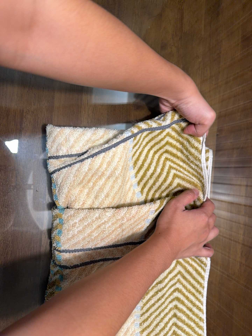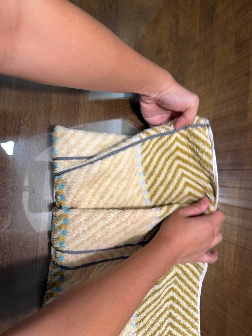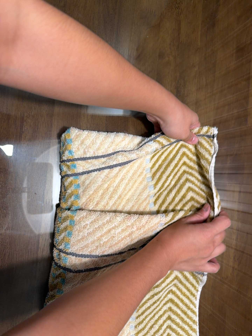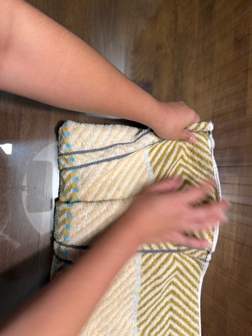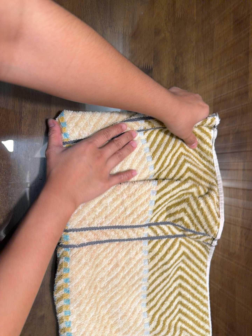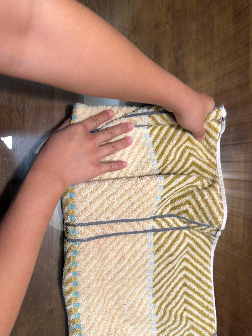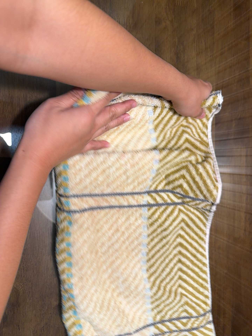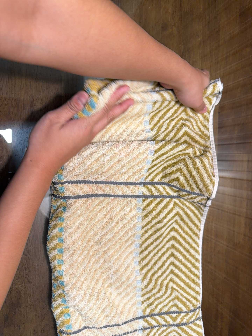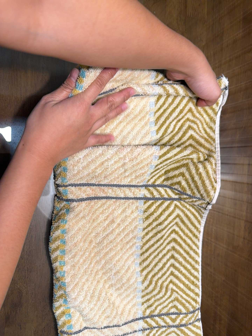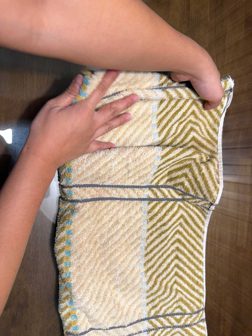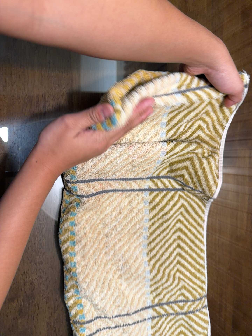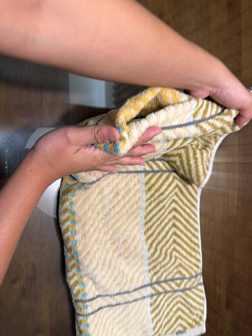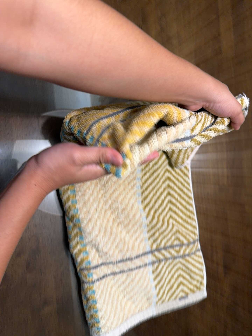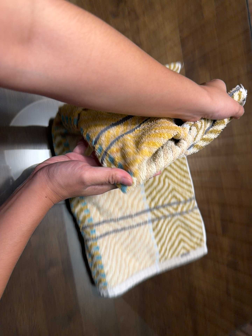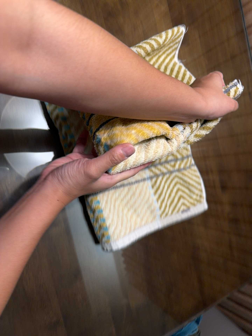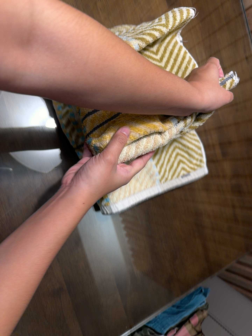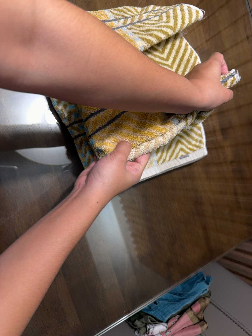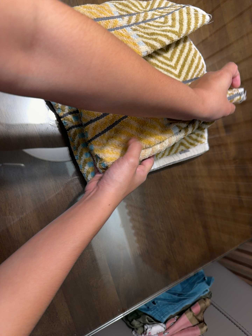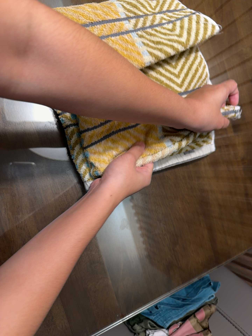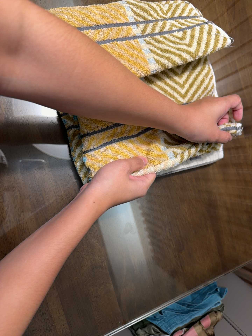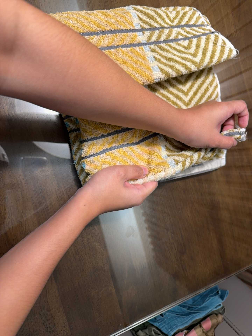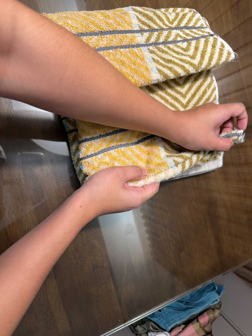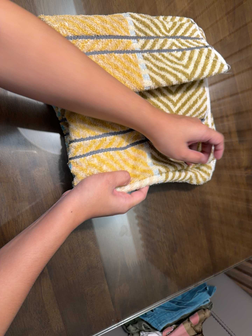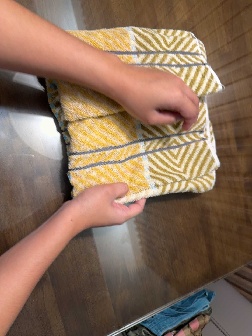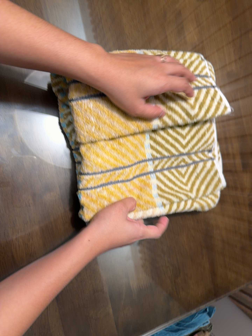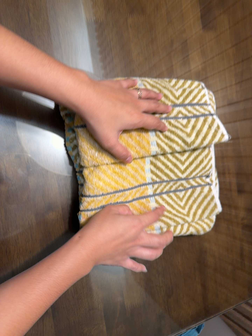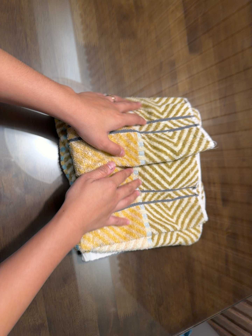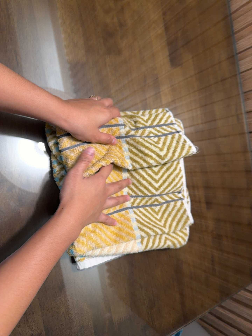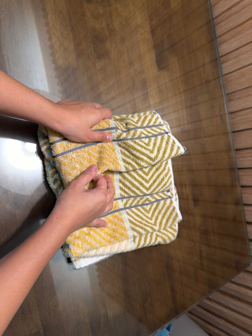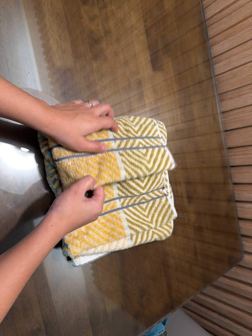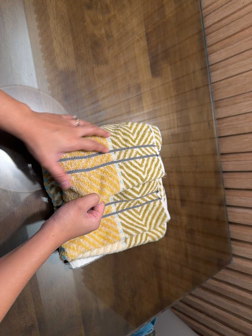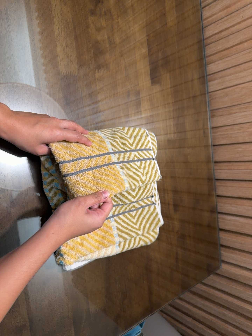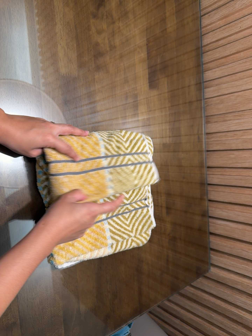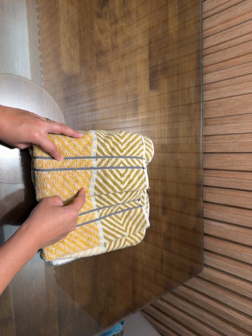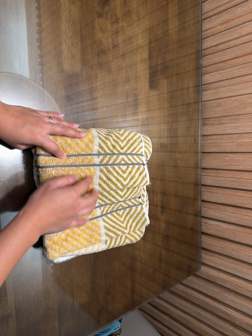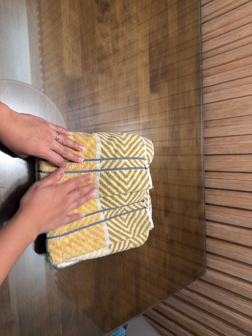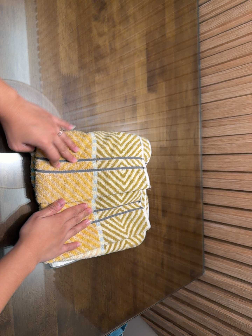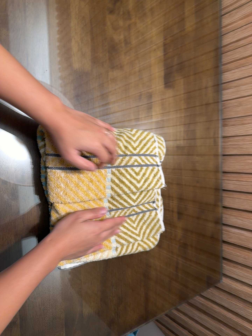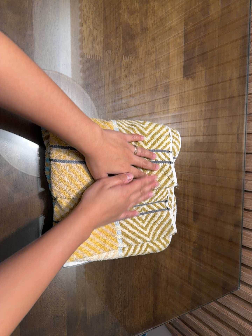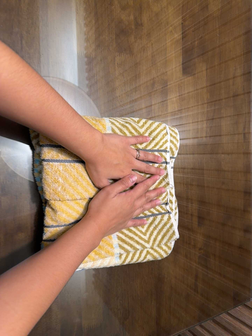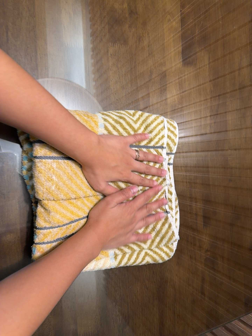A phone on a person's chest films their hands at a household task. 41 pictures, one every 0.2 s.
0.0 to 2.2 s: The camera travels to its left, about 9 cm.
2.2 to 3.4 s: The camera travels toward the bottom of its view, about 28 cm, so close, fixed things drift upward. It rolls about its line of sight by about 15 degrees, and the scene rotates counterclockwise.
3.4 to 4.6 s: The camera shifts only a little, or ends up much as it began.
4.6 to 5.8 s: The camera pans to its right by about 15 degrees. It travels backward, toward the top of its view and to its left, about 16 cm, so what stands in front gets smaller.
5.8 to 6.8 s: The camera rolls about its line of sight by about 10 degrees, and the scene rotates clockwise.
6.8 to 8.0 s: The camera pans to its left by about 15 degrees. It travels forward and to its right, about 16 cm, so what stands in front looms larger.
The film runs forward here.
